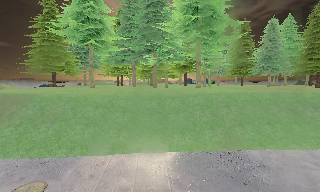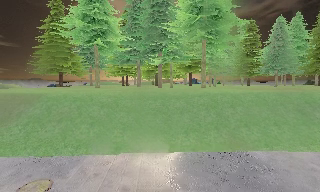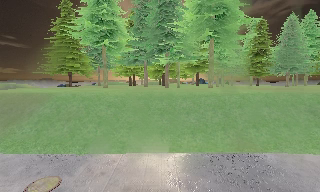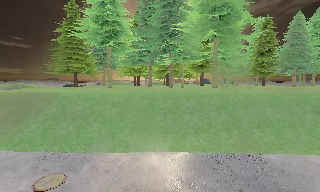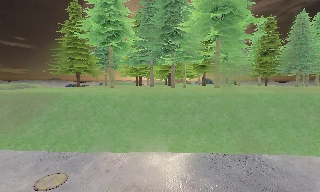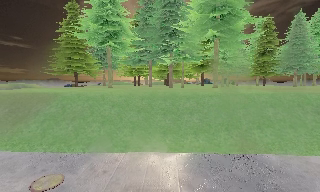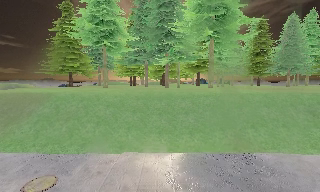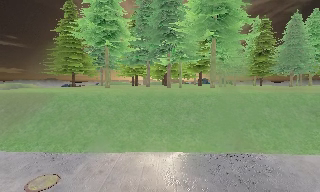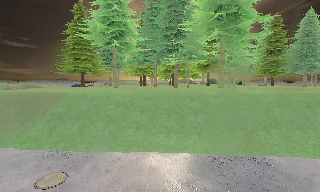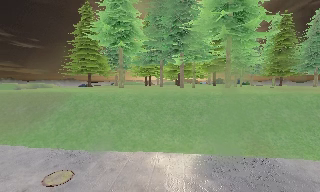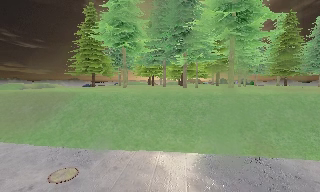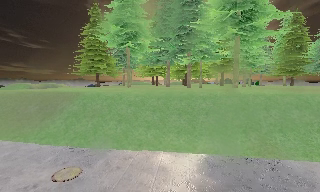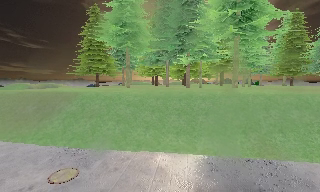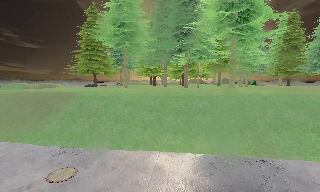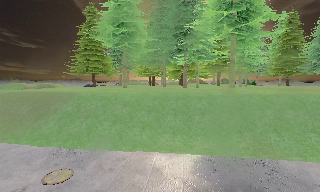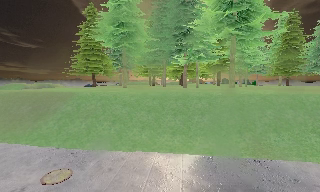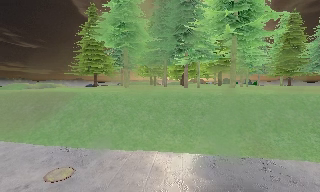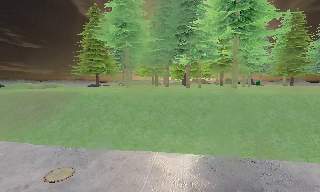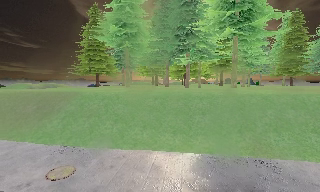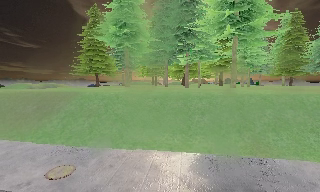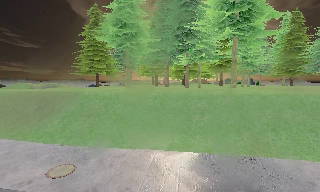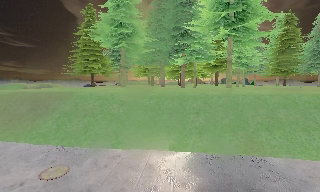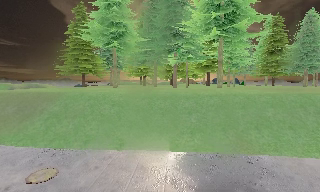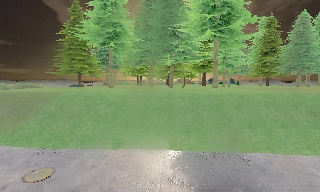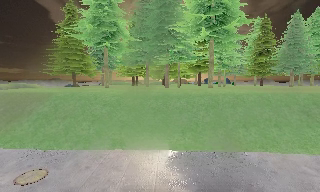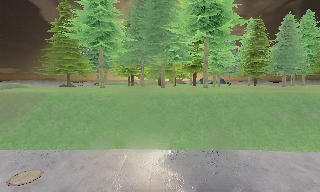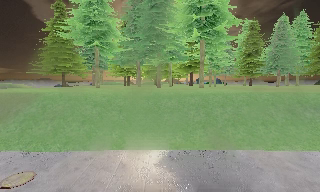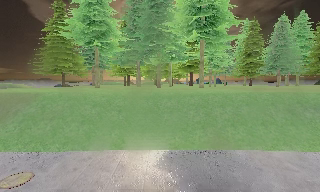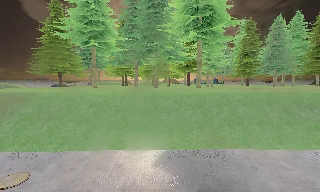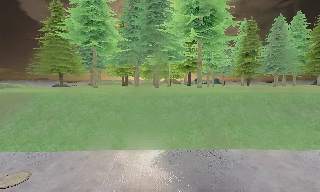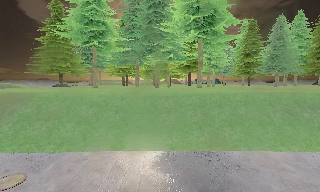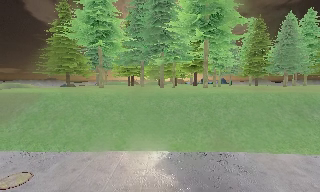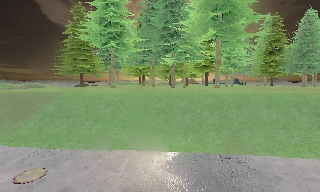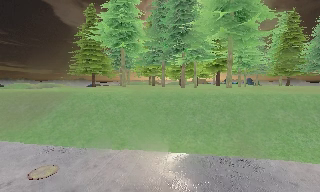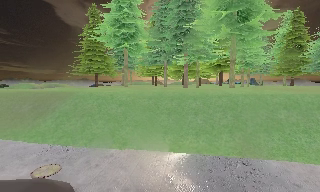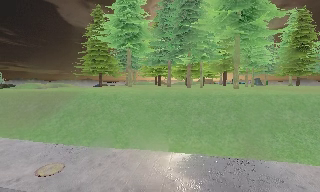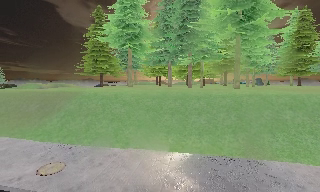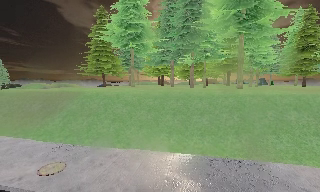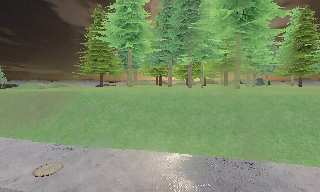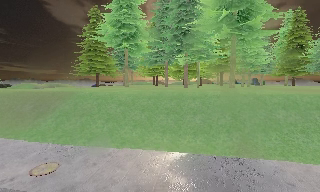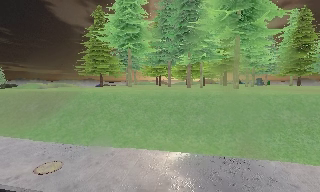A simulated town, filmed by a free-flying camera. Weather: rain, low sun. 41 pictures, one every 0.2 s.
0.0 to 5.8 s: The camera travels to its right, about 1.5 m.
5.8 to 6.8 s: The camera swings to its left by about 10 degrees, and the scene slides to the right.
6.8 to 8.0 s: The camera shifts only a little, or ends up much as it began.
The film runs forward here.
